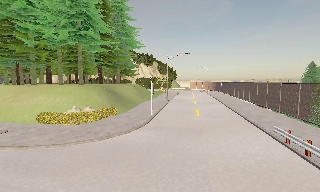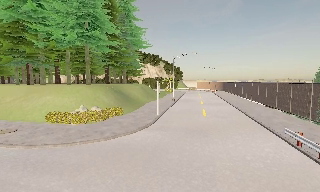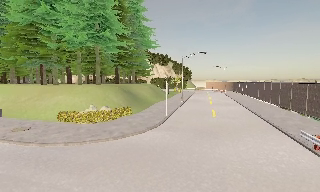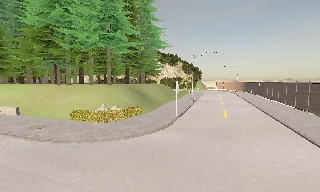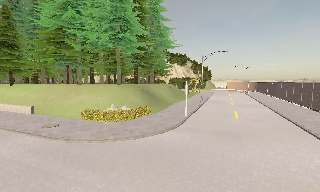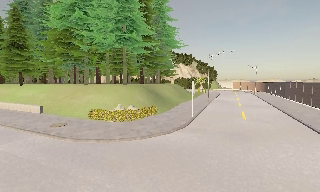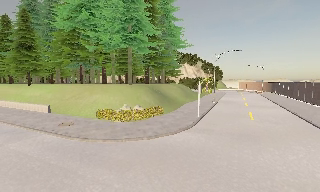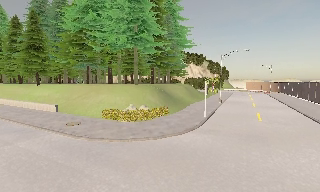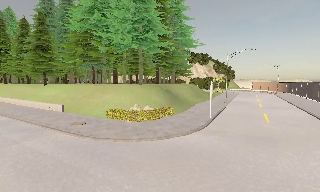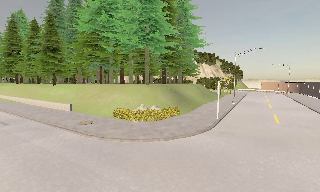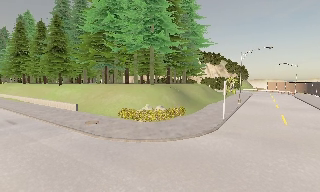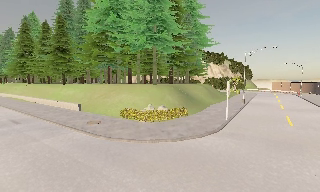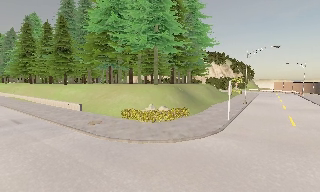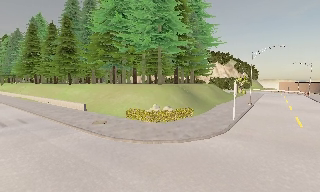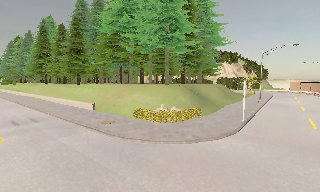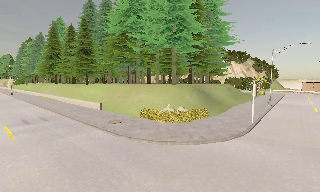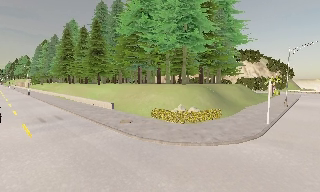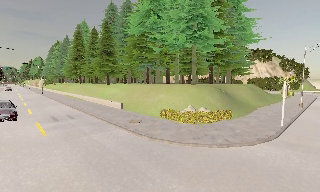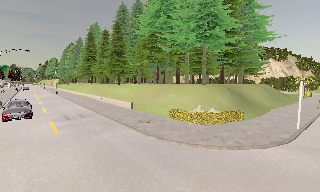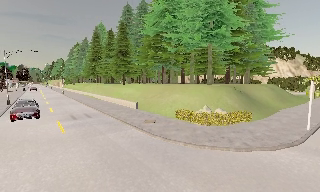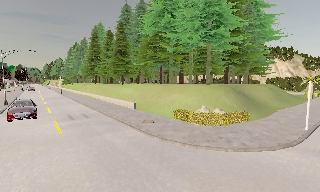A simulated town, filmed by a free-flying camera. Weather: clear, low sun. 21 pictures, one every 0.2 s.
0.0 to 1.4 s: The scene slides to the right, as the camera pans about 15 degrees to its left.
1.4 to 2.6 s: The camera shifts only a little, or ends up much as it began.
2.6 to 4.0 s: The scene slides to the right, as the camera pans about 15 degrees to its left.
The film runs forward here.
